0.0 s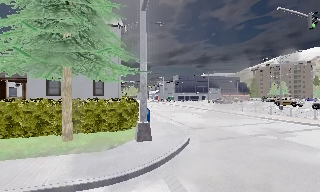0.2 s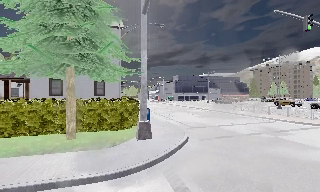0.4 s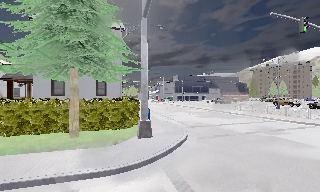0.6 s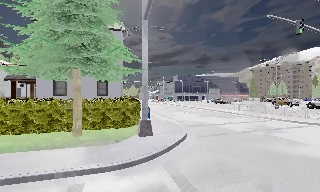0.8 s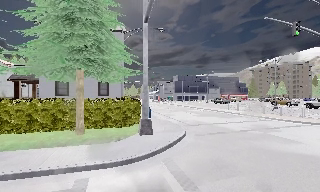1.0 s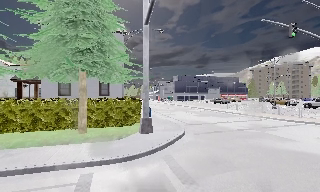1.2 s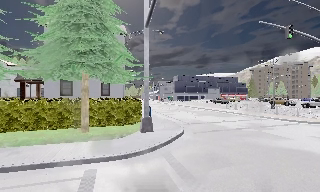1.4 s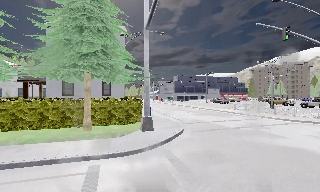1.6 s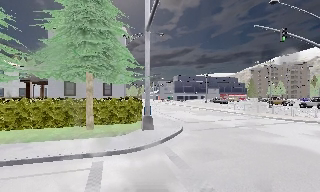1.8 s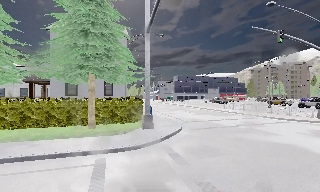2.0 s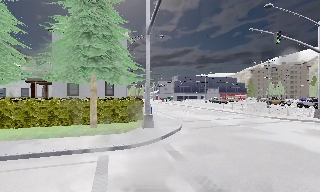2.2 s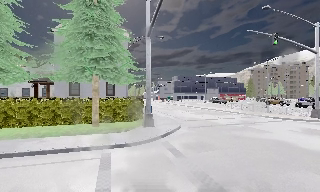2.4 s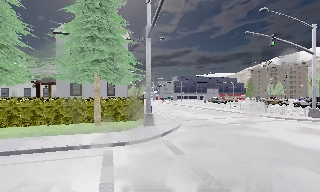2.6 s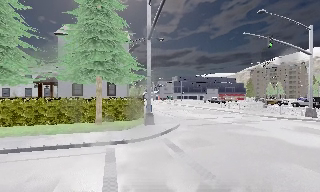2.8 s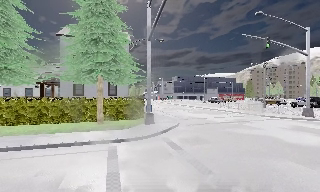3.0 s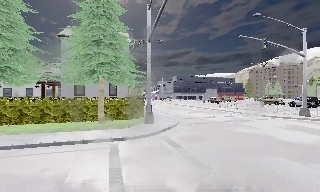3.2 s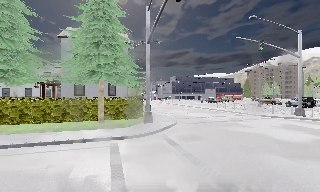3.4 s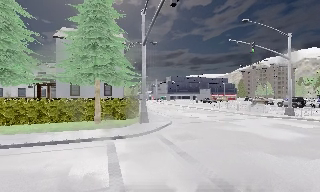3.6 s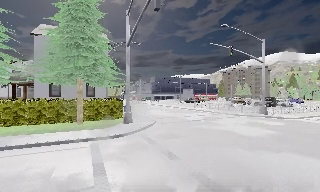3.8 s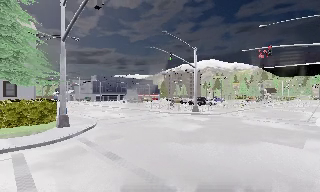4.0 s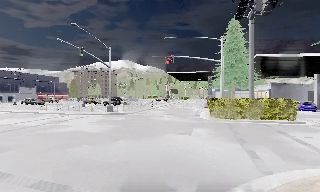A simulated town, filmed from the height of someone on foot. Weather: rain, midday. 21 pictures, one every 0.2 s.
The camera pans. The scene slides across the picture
to the left.
The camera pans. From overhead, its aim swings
clockwise.
0.0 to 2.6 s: The camera travels backward, about 3.5 m, so what stands in front gets smaller.
2.6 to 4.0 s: The camera pans to its right, which is clockwise from overhead, by about 55 degrees. It travels backward, about 2 m.
The film runs backward here.
